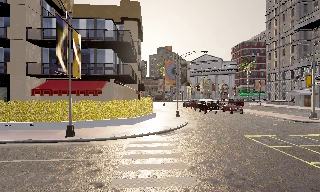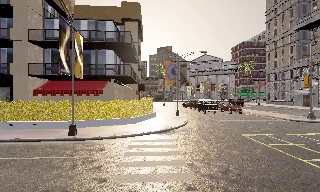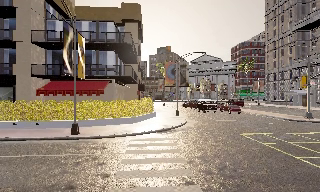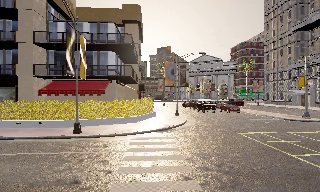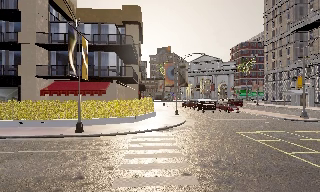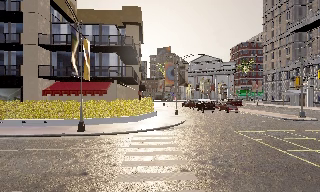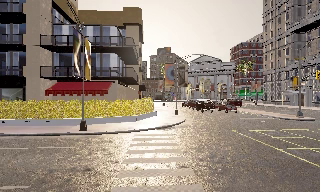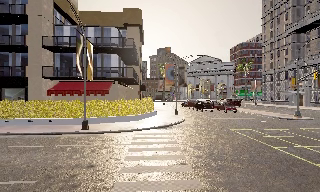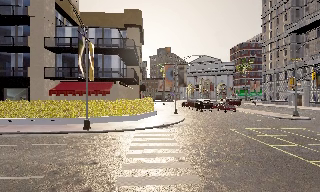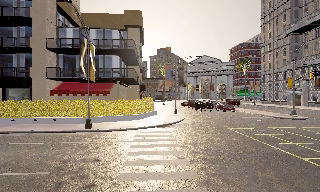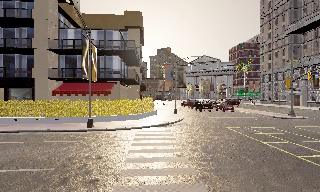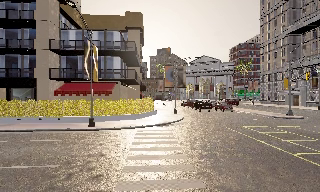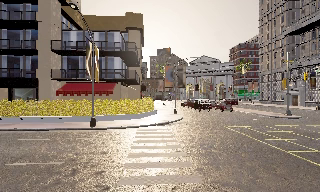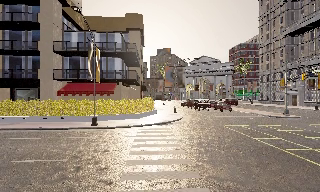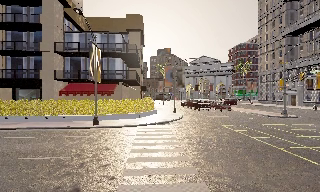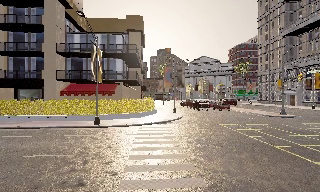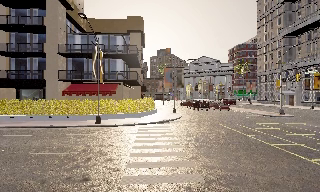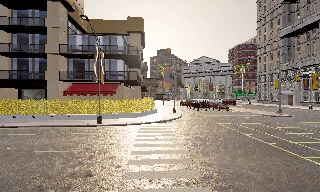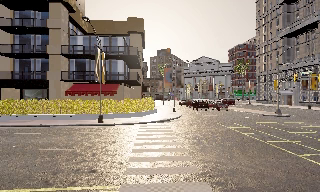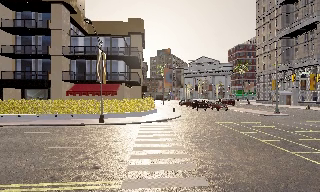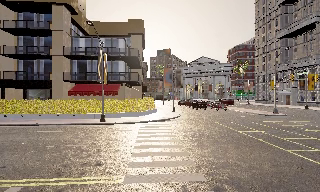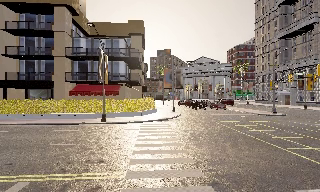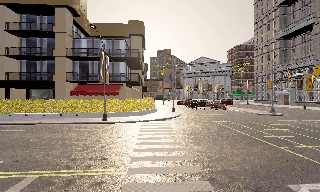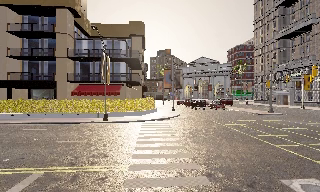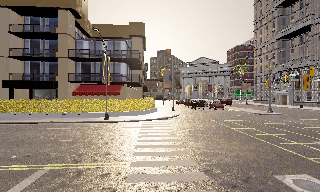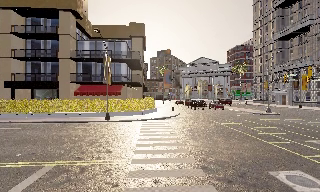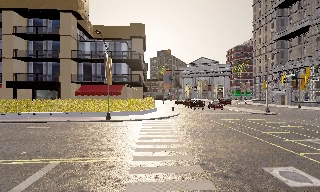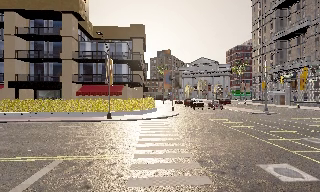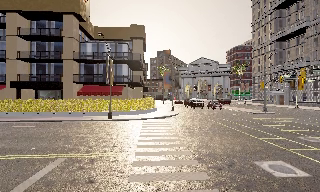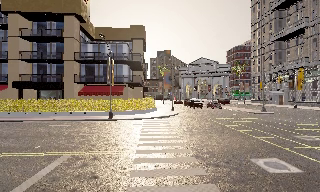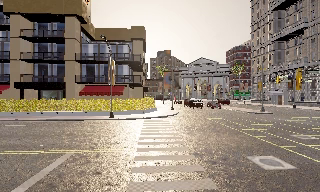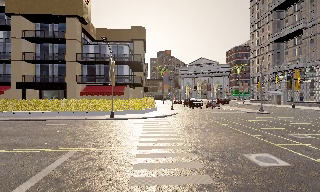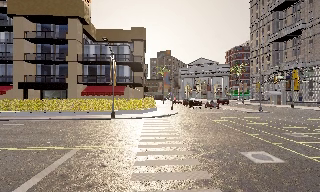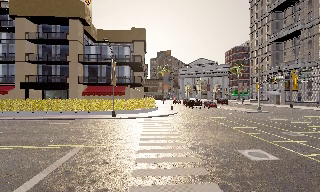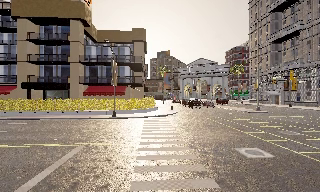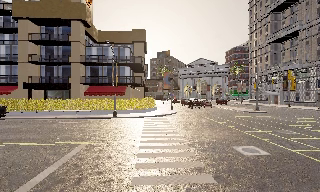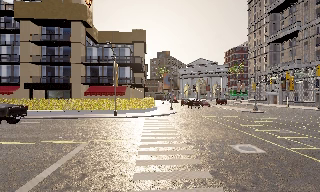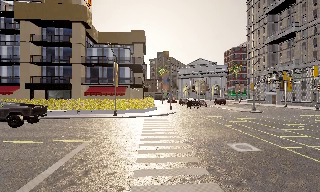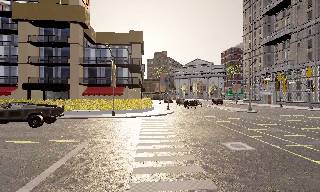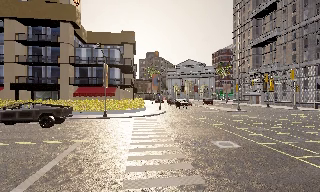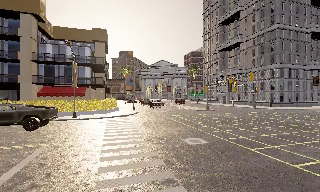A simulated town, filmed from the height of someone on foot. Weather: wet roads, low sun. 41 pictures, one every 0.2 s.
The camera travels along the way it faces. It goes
backward.
0.0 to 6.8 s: The camera travels backward, about 9 m, so what stands in front gets smaller.
6.8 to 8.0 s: The camera pans to its right, which is clockwise from overhead, by about 15 degrees. It travels backward, about 1.5 m, so what stands in front gets smaller.
The film runs backward here.
